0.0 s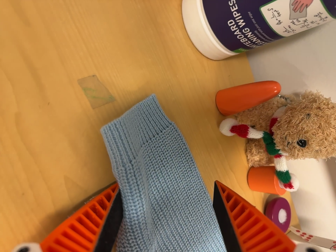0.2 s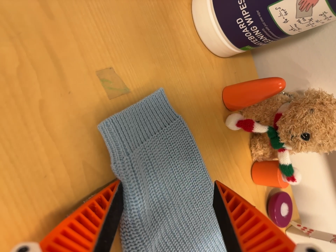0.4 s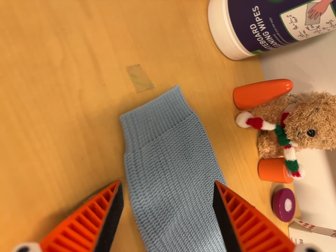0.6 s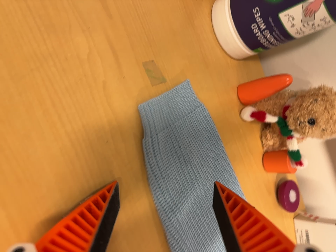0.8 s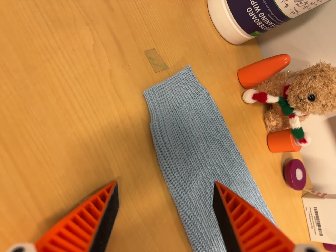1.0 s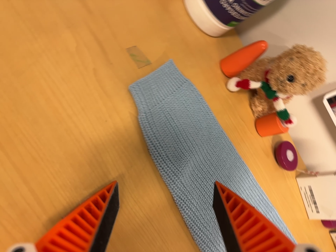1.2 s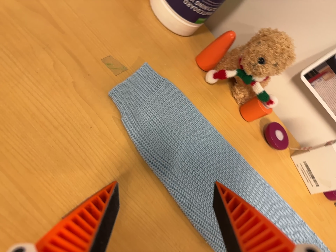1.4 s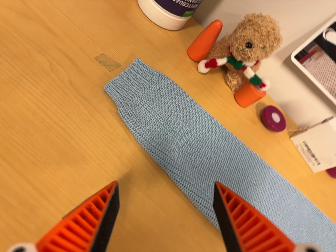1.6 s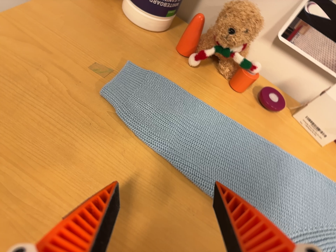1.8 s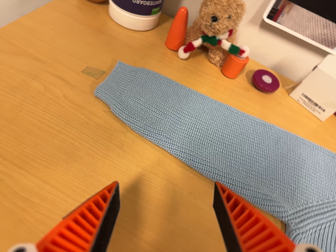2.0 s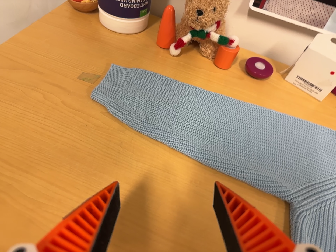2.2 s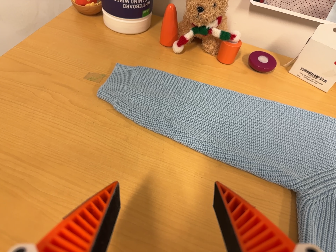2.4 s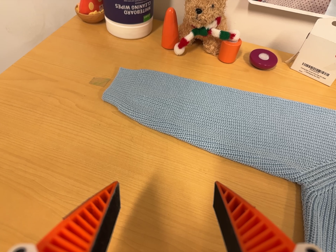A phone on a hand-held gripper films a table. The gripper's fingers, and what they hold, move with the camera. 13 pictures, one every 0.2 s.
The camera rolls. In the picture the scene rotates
counterclockwise.
0.0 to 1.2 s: The camera travels backward and toward the bottom of its view, about 14 cm, so what stands in front gets smaller. It rolls about its line of sight by about 20 degrees, and the scene rotates counterclockwise.
1.2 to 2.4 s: The camera pans to its left by about 15 degrees. It travels toward the bottom of its view, to its right and backward, about 14 cm. It rolls about its line of sight by about 30 degrees, and the scene rotates counterclockwise.
The film runs backward here.
